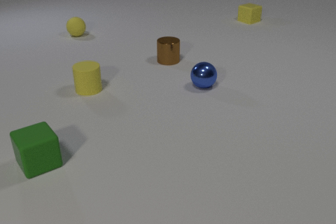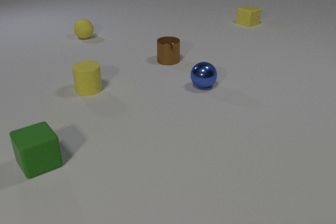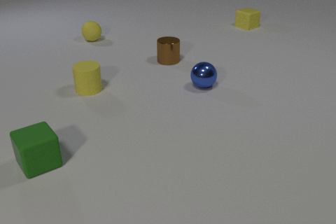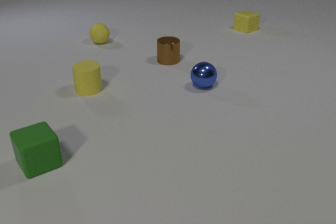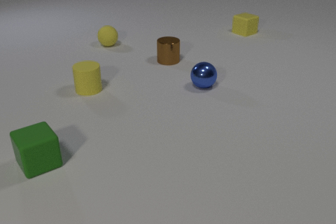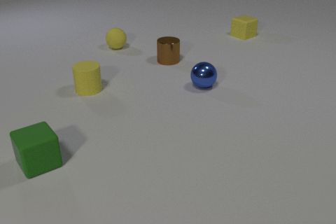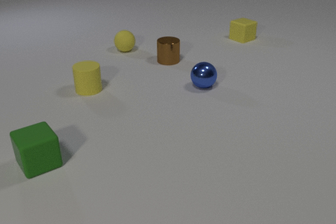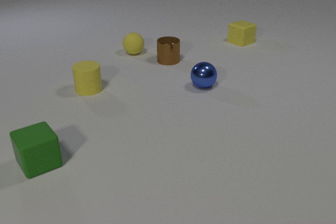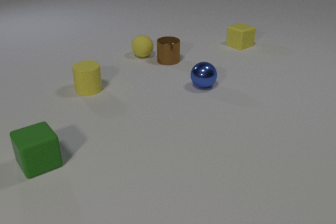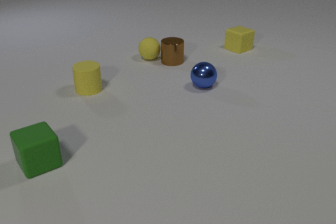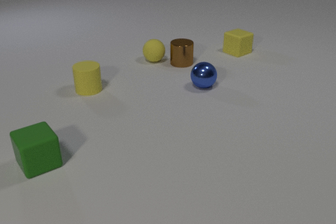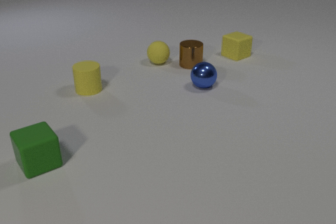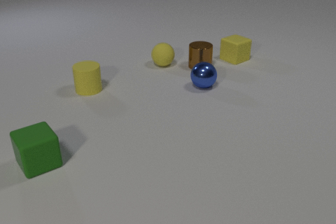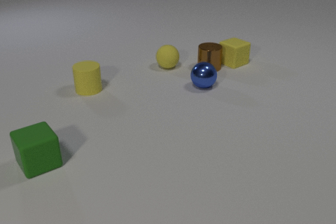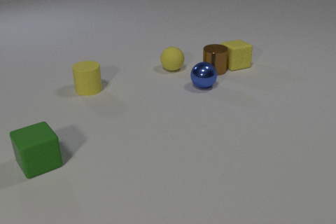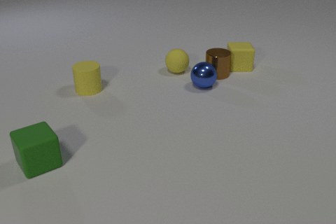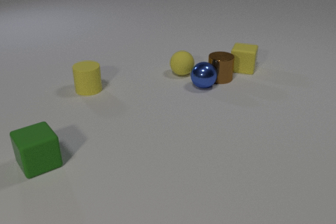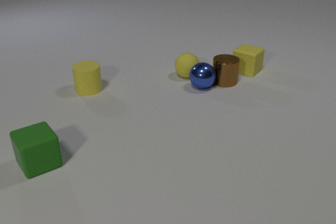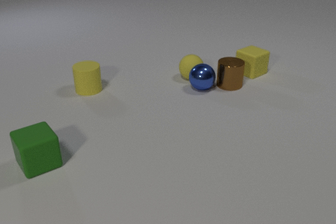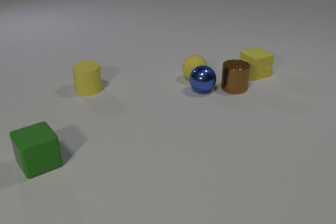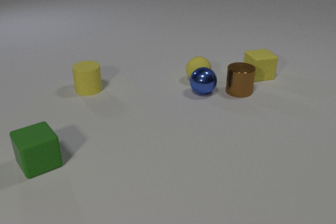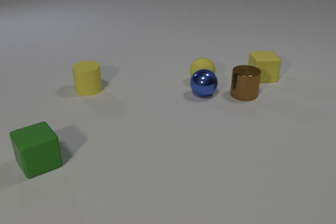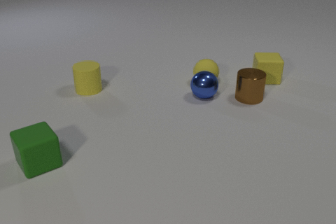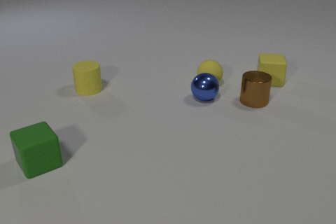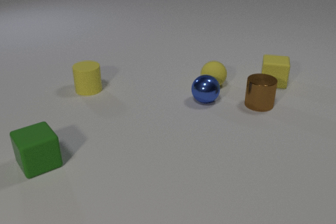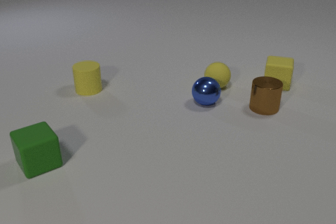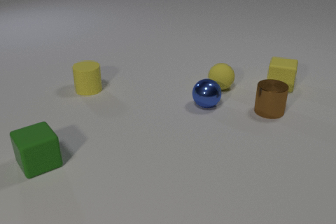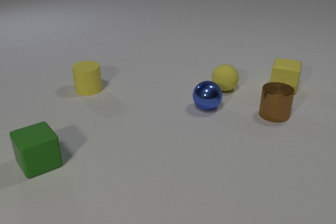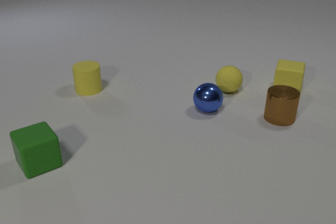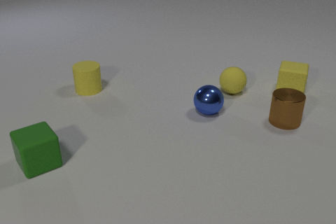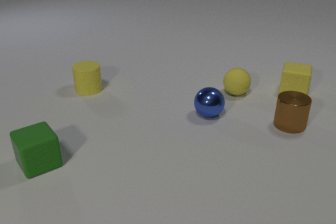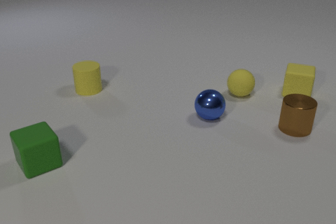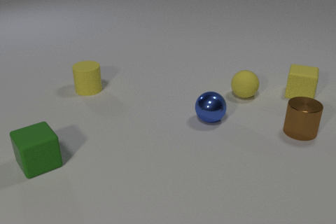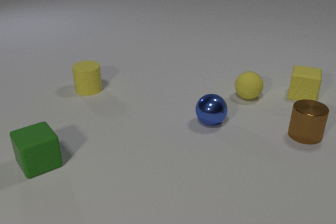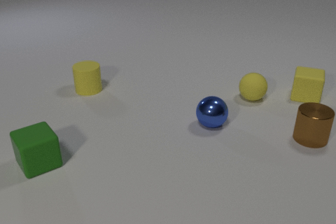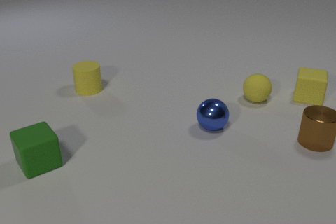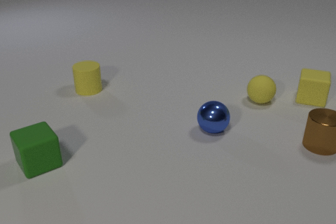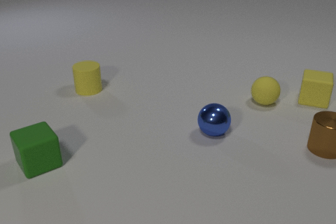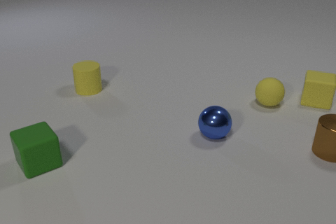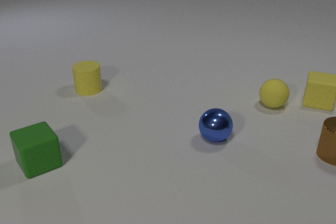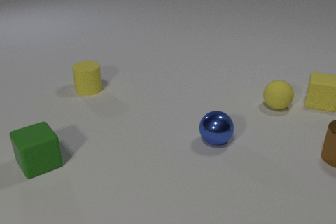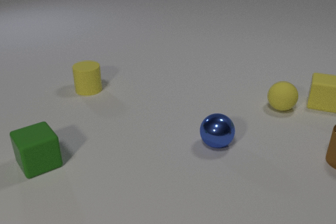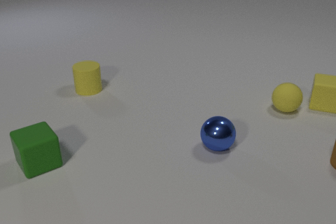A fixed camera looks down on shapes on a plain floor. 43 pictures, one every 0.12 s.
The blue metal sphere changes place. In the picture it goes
toward the camera.
The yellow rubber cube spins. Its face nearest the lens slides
to the left.
0.00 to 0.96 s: The yellow rubber sphere rolls toward the camera and to the right. The yellow rubber cube slides toward the camera.
0.96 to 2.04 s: The yellow rubber sphere rolls toward the camera and to the right. The brown metal cylinder slides to the right and toward the camera. The yellow rubber cube slides toward the camera, spins clockwise seen from above by about 75 degrees, its near face sliding to the left. The yellow rubber sphere and the brown metal cylinder collide. The brown metal cylinder and the yellow rubber cube collide. The brown metal cylinder and the blue metal sphere collide.
2.04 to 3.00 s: The yellow rubber sphere rolls to the right and toward the camera. The brown metal cylinder slides toward the camera and to the right. The blue metal sphere rolls toward the camera. The yellow rubber cube slides to the right and toward the camera, spins so that its near face slides to the left, clockwise seen from above. The yellow rubber sphere and the blue metal sphere collide.
3.00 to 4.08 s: The yellow rubber sphere rolls to the right and toward the camera. The brown metal cylinder slides to the right and toward the camera. The blue metal sphere rolls toward the camera. The yellow rubber cube slides to the right and toward the camera.
4.08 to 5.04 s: The yellow rubber sphere rolls to the right and toward the camera. The brown metal cylinder slides to the right and toward the camera. The blue metal sphere rolls toward the camera. The yellow rubber cube slides to the right and toward the camera.
How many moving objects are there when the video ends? 4.
What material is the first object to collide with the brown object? rubber.
What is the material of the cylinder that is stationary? rubber.
